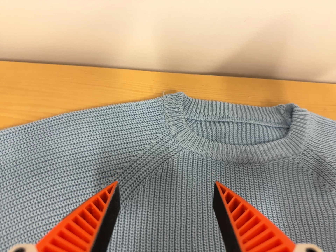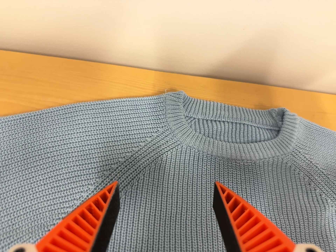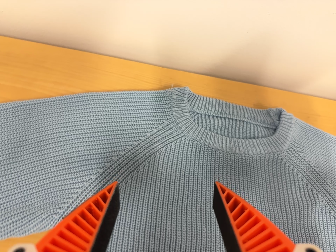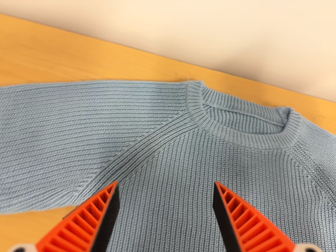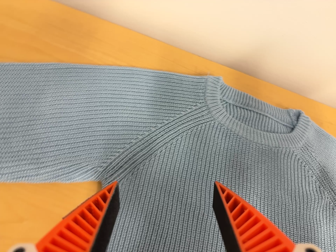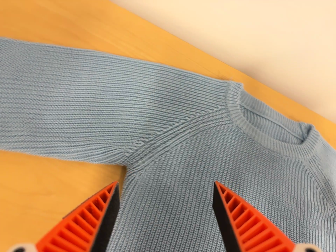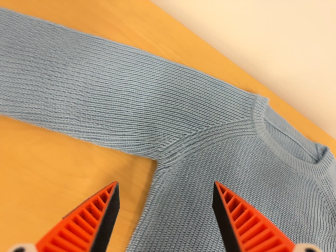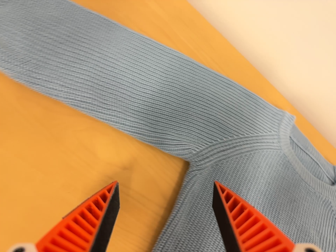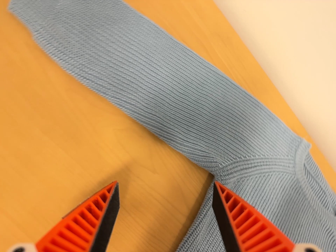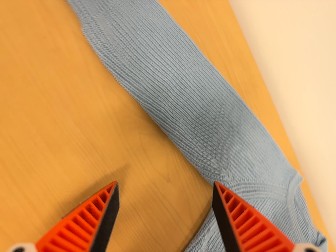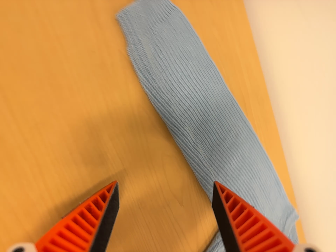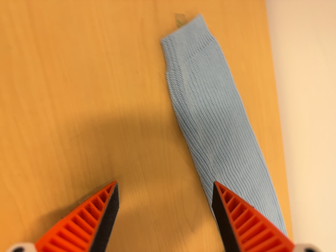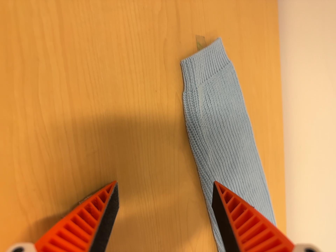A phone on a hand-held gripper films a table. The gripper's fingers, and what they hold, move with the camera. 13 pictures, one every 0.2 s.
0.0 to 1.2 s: The camera travels to its left, backward and toward the bottom of its view, about 20 cm, so close, fixed things drift to the right. It rolls about its line of sight by about 30 degrees, and the scene rotates clockwise.
1.2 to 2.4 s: The camera pans to its right by about 10 degrees. It travels to its left, about 26 cm, so close, fixed things drift to the right. Its aim tips toward the top of its view by about 10 degrees, and the scene shifts downward. It rolls about its line of sight by about 50 degrees, and the scene rotates clockwise.
The film runs forward here.
